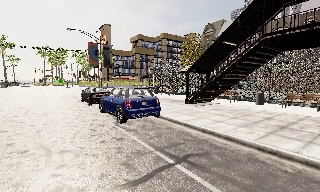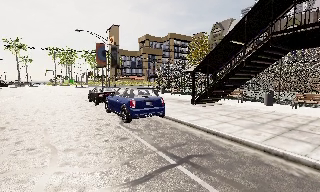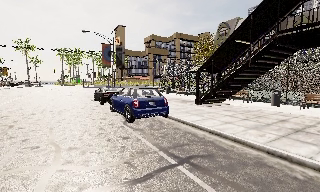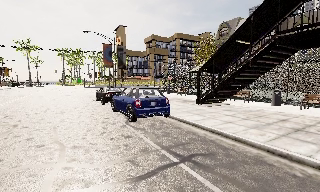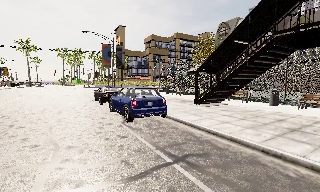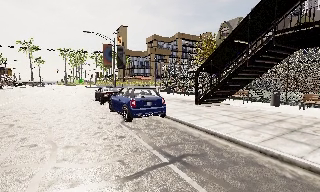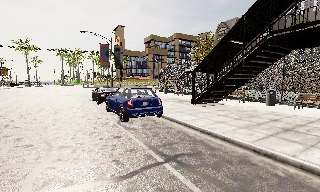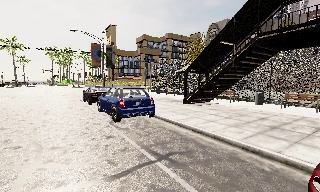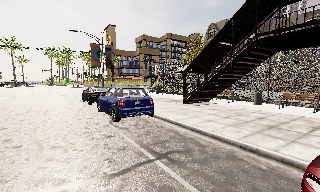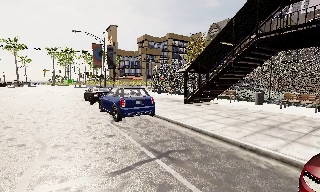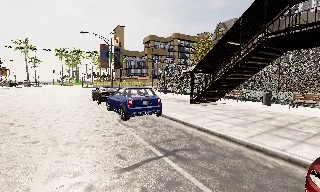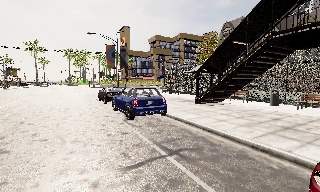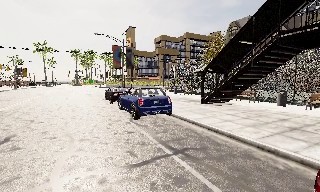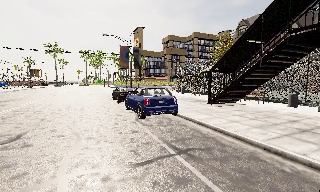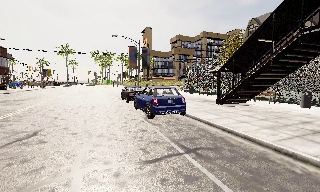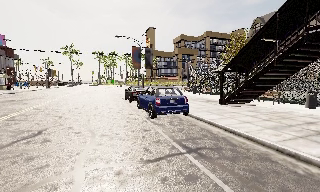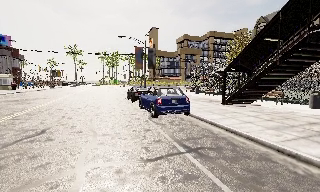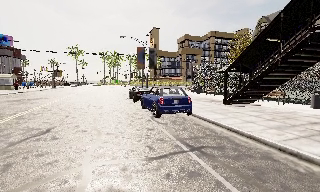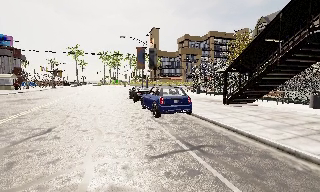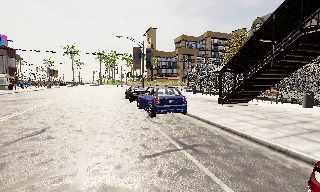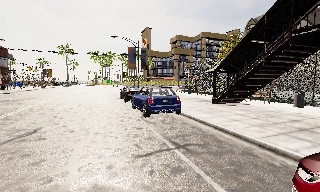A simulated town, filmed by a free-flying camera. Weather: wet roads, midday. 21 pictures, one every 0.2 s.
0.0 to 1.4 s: The camera travels to its right, about 0.5 m.
1.4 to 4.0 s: The scene slides to the right, as the camera pans about 10 degrees to its left. It travels backward, about 1 m, so what stands in front gets smaller.
The film runs backward here.
